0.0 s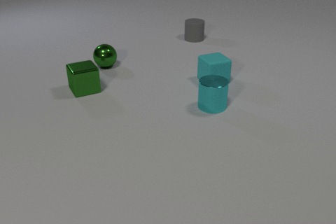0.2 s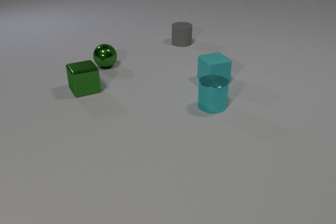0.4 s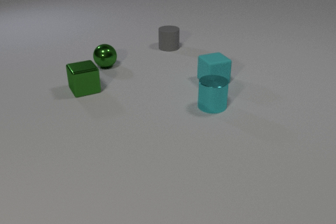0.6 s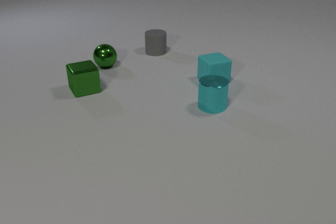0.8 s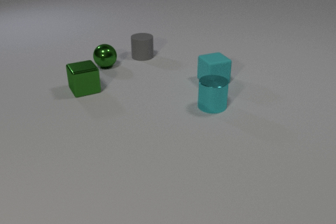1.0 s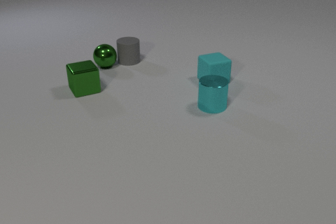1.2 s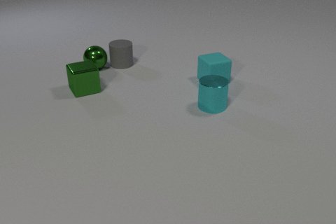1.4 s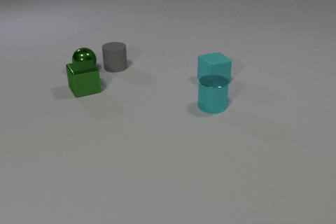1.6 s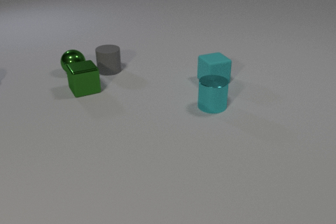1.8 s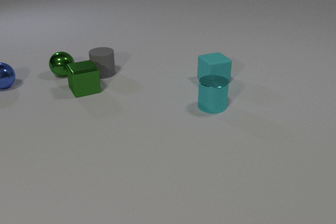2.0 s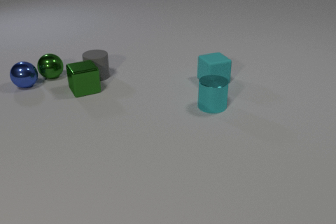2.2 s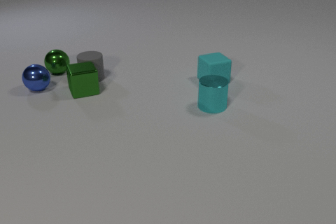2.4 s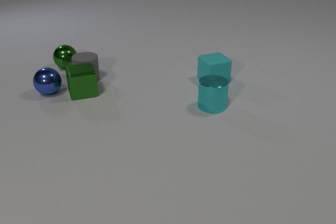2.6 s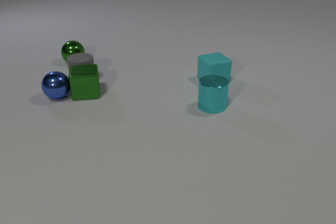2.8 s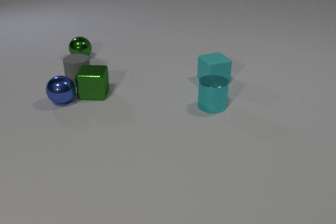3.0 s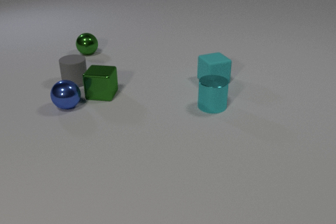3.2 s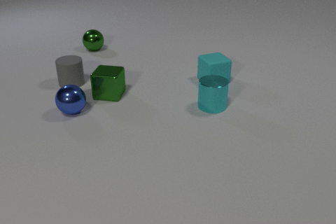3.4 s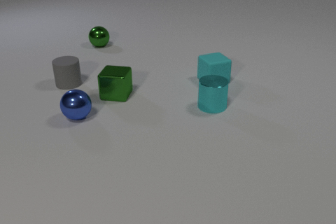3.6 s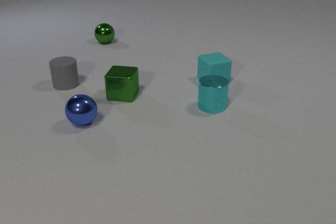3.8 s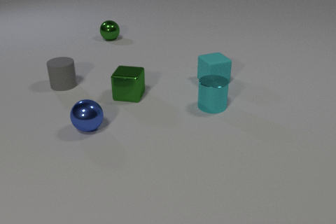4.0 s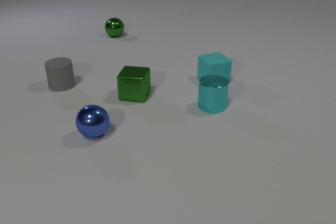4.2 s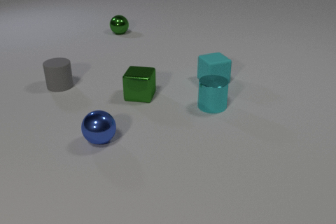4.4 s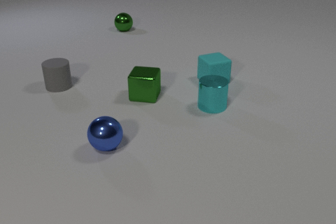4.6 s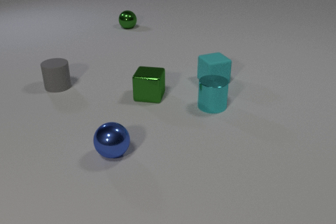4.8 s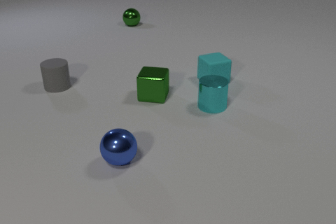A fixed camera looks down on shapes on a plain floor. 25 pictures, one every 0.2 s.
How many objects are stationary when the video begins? 4.
How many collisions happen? 4.
What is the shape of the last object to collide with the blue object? cube.
0.0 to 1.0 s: The gray rubber cylinder slides to the left and toward the camera.
1.0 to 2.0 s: The gray rubber cylinder slides toward the camera and to the left. The green metal sphere rolls to the left. The blue metal sphere comes in at the left edge, rolls to the right. The gray rubber cylinder and the green metal sphere collide.
2.0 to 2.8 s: The gray rubber cylinder slides to the left and toward the camera. The green metal sphere rolls away from the camera and to the right. The blue metal sphere rolls toward the camera and to the right. The green metal cube slides toward the camera and to the right, spins so that its near face slides to the left, clockwise seen from above. The green metal sphere and the blue metal sphere collide. The gray rubber cylinder and the green metal cube collide. The blue metal sphere and the green metal cube collide.
2.8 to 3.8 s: The gray rubber cylinder slides to the left. The green metal sphere rolls away from the camera and to the right. The blue metal sphere rolls toward the camera. The green metal cube slides to the right.
3.8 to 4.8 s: The gray rubber cylinder slides to the left. The green metal sphere rolls away from the camera and to the right. The blue metal sphere rolls toward the camera and to the right. The green metal cube slides to the right.
